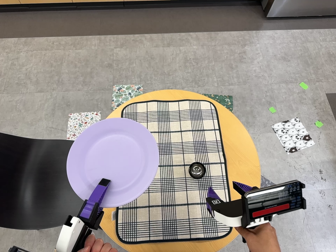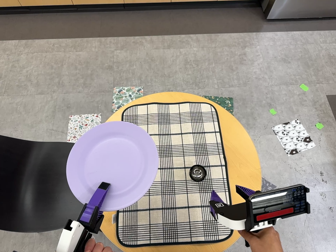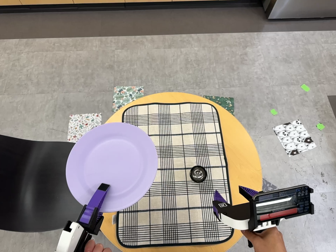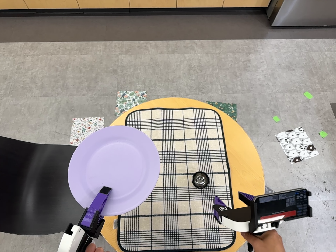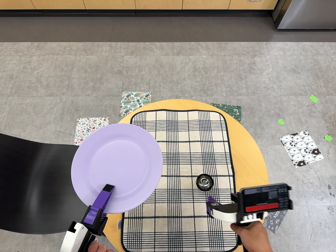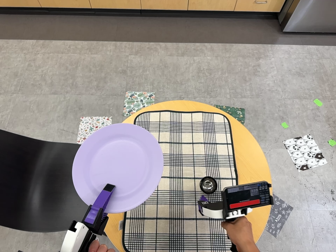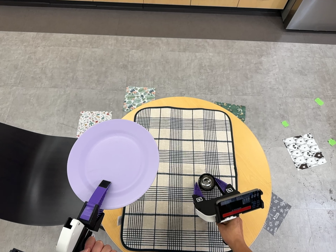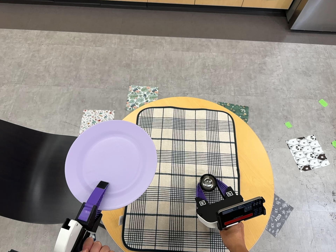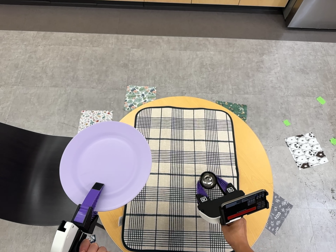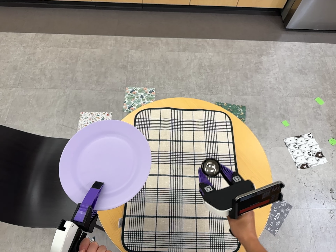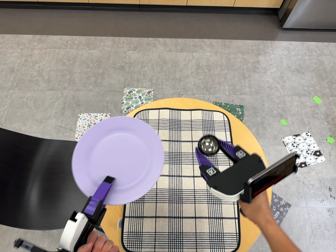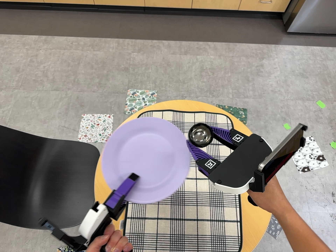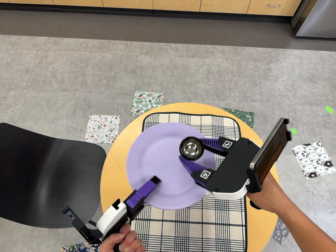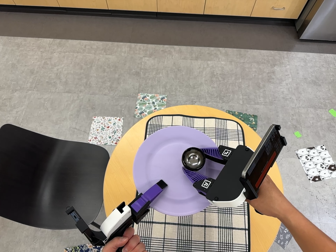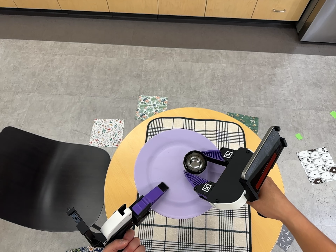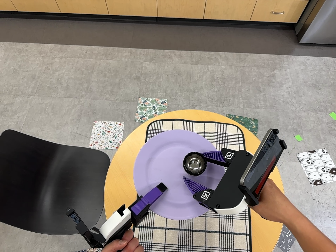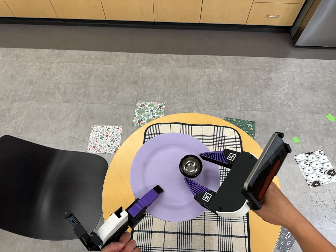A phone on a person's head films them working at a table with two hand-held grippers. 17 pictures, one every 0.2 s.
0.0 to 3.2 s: The camera shifts only a little, or ends up much as it began.
The film runs backward here.
